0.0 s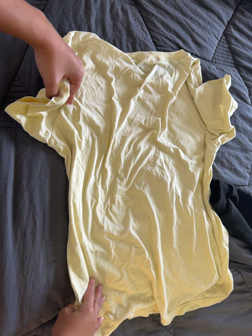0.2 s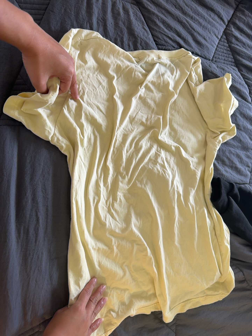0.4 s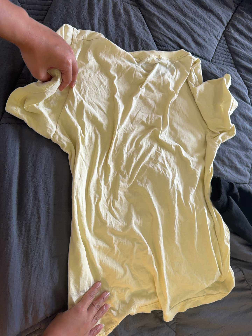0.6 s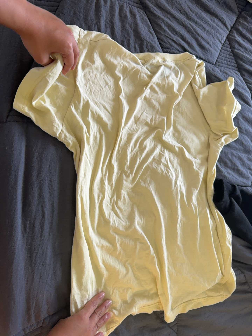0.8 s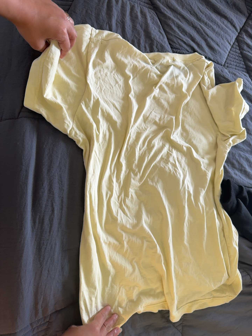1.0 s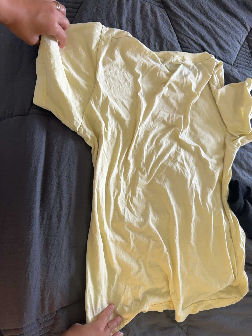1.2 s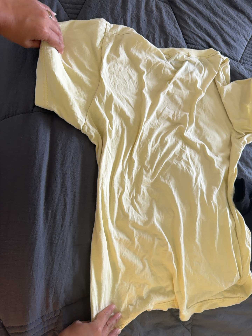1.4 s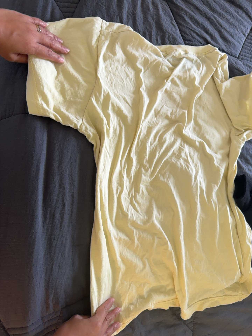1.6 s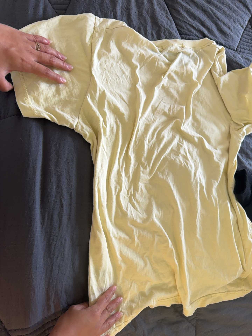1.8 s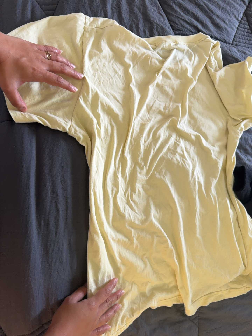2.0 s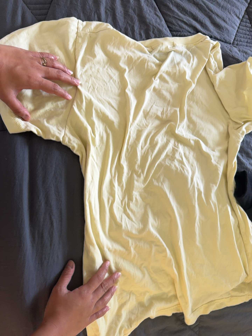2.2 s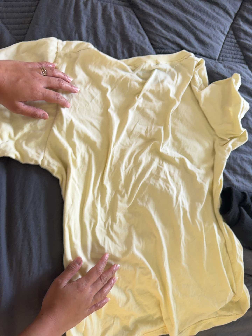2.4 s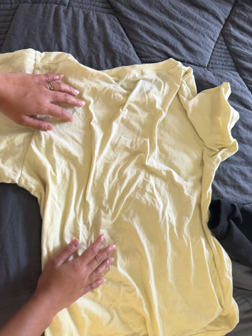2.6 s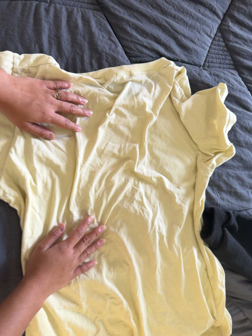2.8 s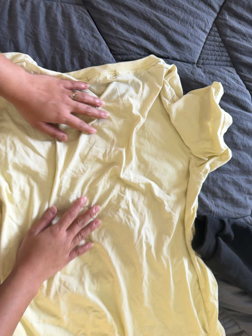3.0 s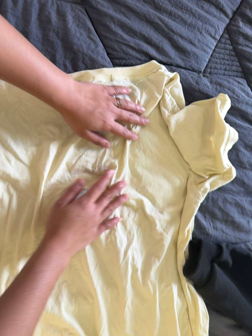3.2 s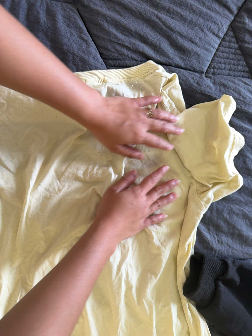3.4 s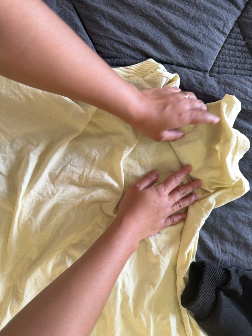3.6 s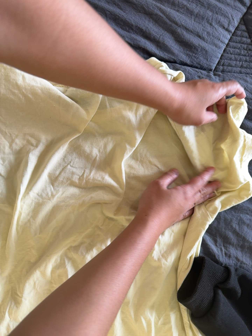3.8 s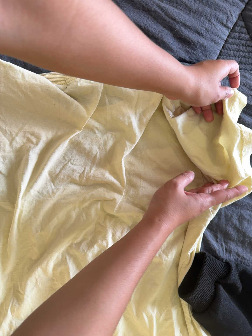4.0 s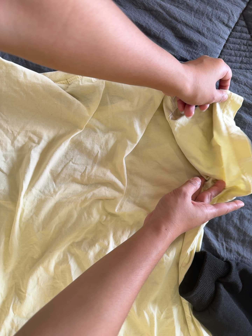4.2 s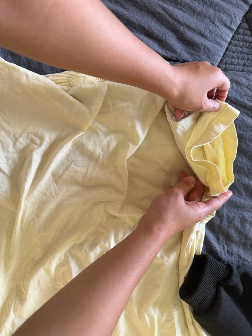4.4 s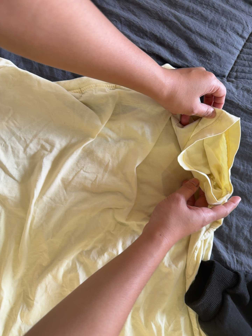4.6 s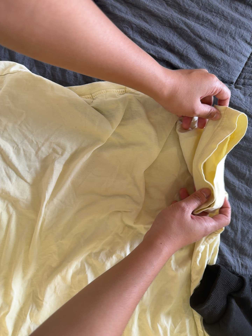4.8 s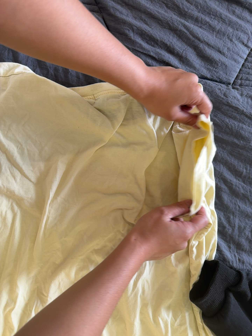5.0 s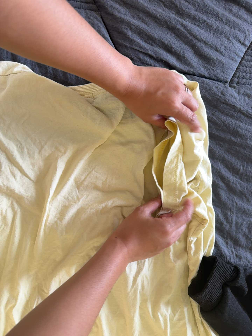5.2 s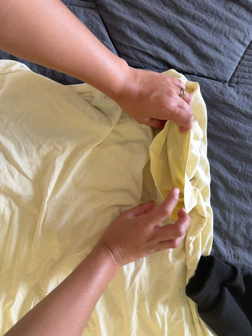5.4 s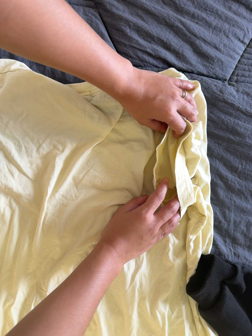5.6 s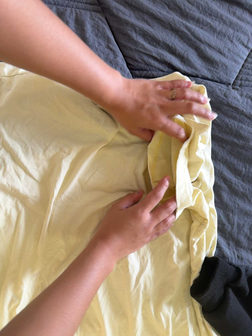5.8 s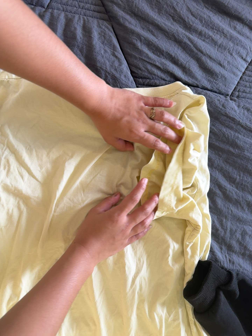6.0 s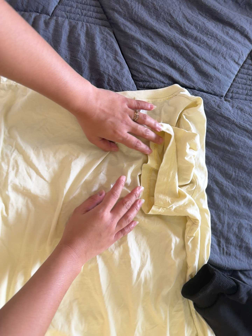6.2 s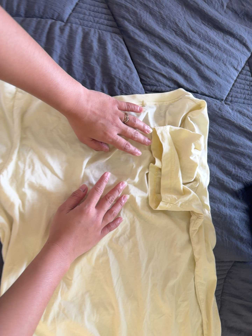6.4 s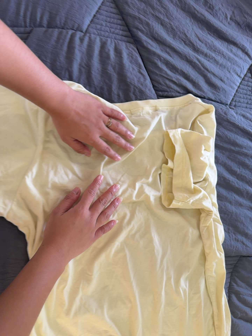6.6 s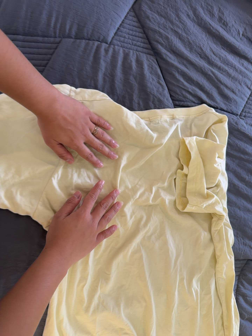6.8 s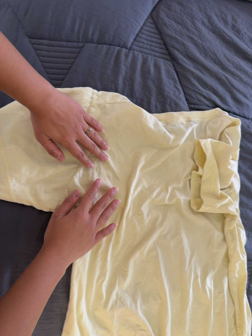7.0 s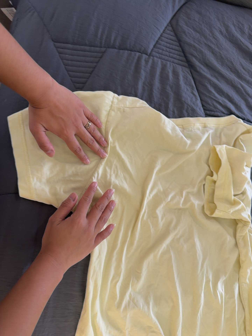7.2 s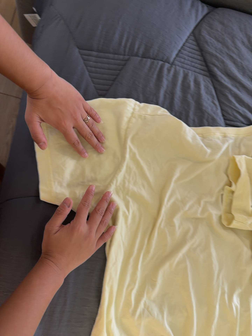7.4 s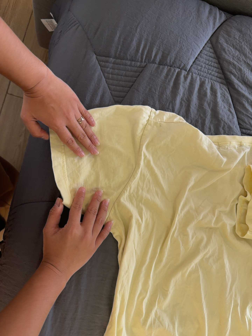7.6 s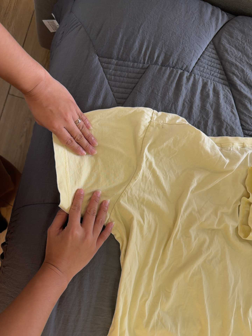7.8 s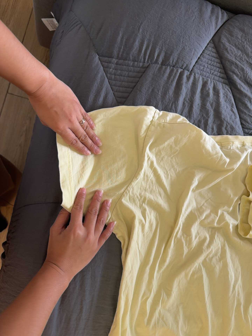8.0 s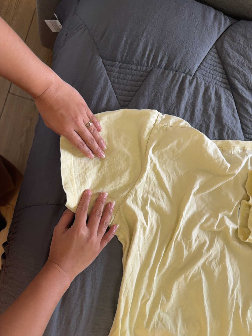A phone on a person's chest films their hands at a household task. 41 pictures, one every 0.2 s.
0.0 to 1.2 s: The camera shifts only a little, or ends up much as it began.
1.2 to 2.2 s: The camera travels toward the top of its view and to its right, about 10 cm, so close, fixed things drift downward.
2.2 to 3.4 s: The camera pans to its left by about 10 degrees. It travels to its right, forward and toward the top of its view, about 26 cm.
3.4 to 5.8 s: The camera travels to its left, about 6 cm, so close, fixed things drift to the right.
5.8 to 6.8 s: The camera travels to its left and backward, about 20 cm.
6.8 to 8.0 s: The camera travels to its left, about 8 cm, so close, fixed things drift to the right.
The film runs backward here.
